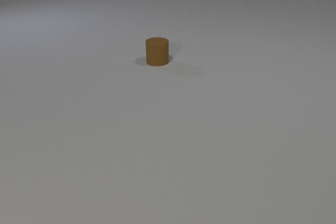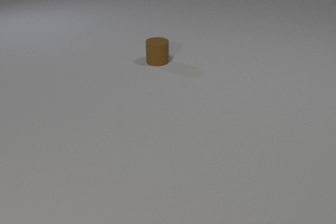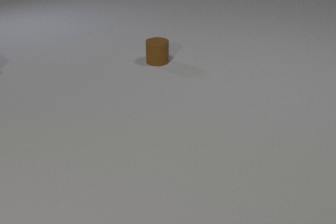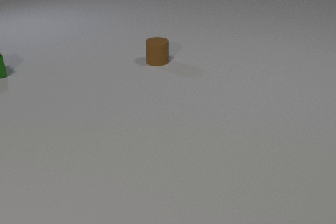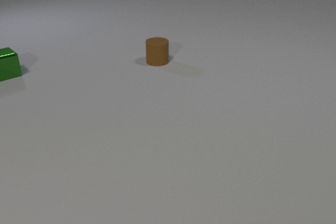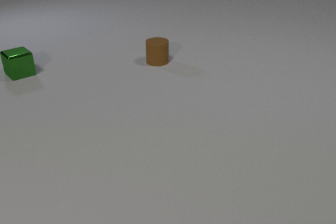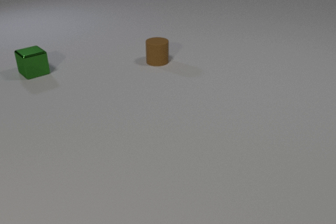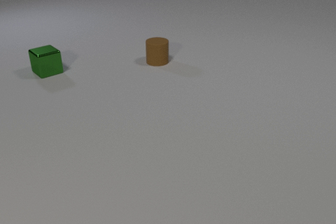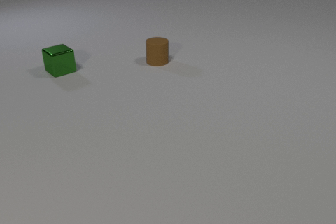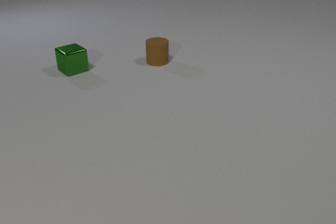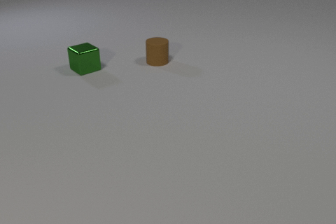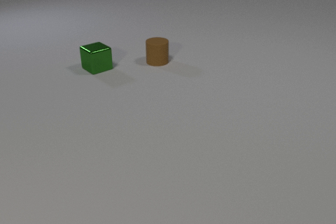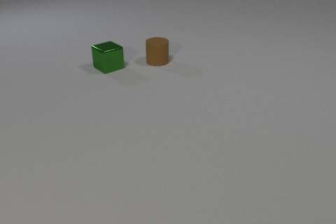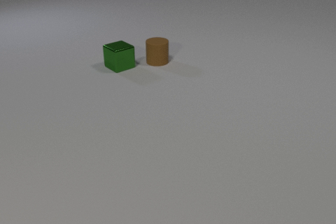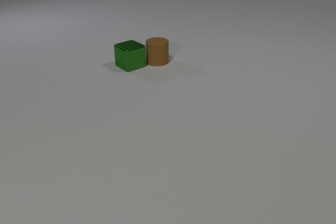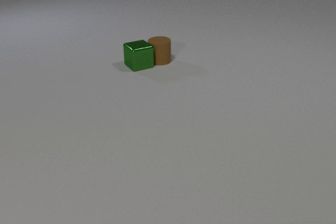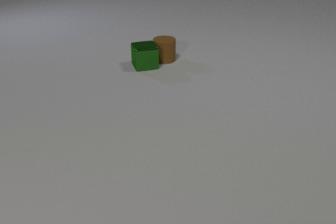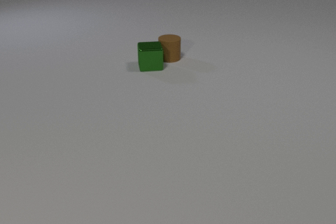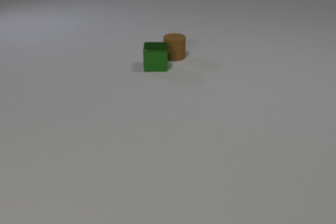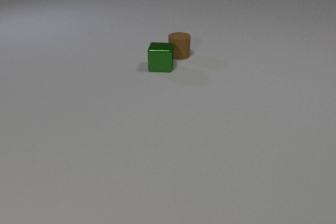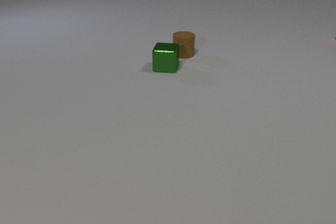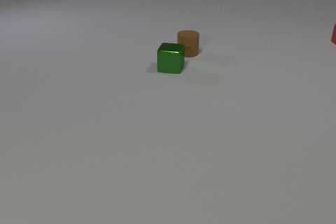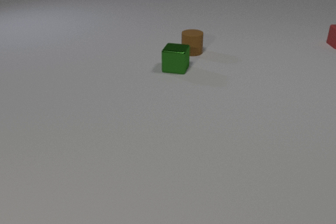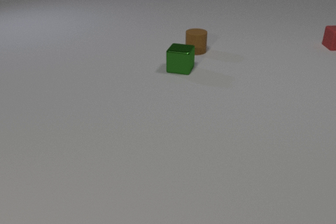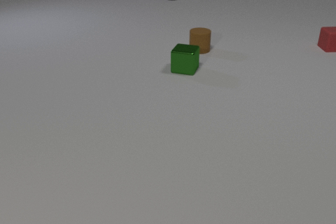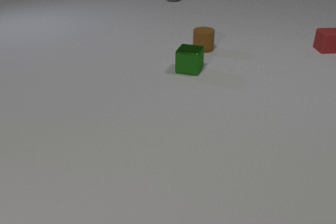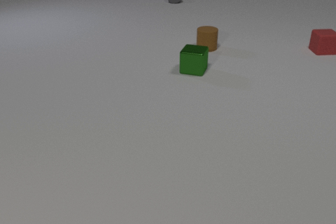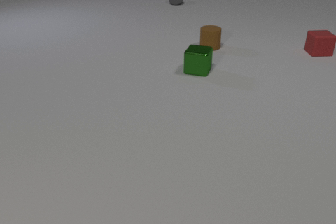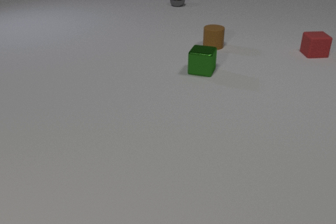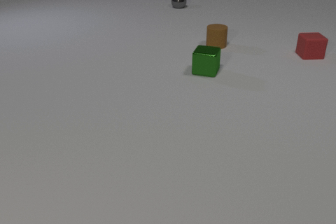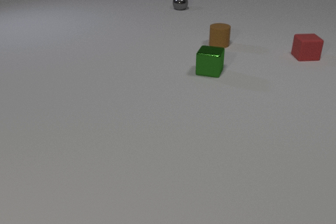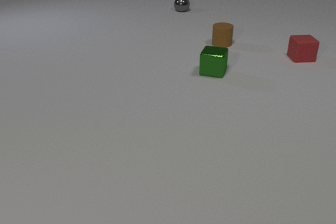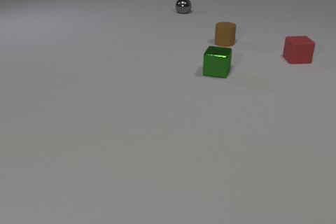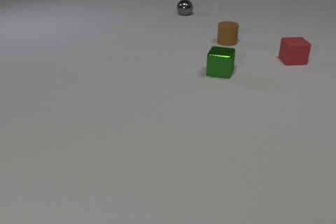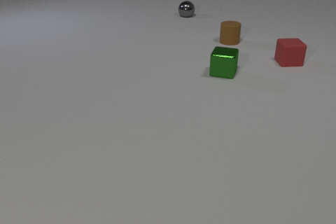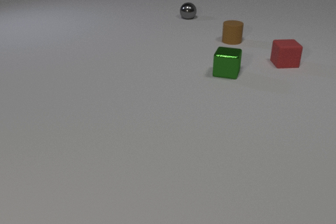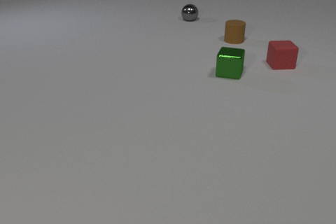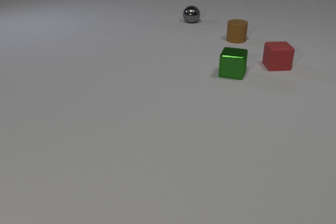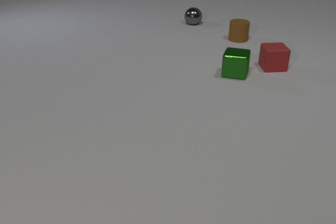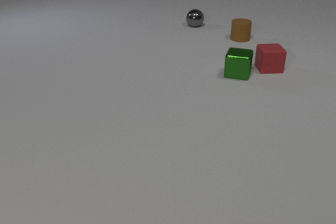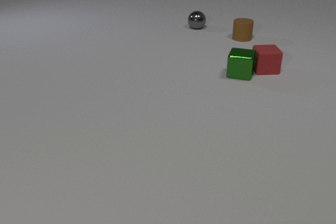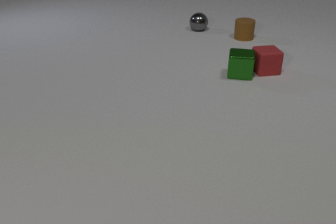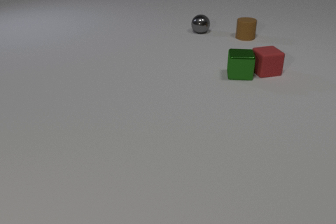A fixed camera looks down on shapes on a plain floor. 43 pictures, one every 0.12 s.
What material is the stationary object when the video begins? rubber.
Are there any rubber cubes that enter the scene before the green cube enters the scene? no.
What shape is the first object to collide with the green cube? cylinder.
0.00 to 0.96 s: The green metal cube comes in at the left edge, slides to the right.
0.96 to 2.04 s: The green metal cube slides to the right, spins clockwise seen from above by about 30 degrees, its near face sliding to the left. The brown rubber cylinder slides to the right and away from the camera. The green metal cube and the brown rubber cylinder collide.
2.04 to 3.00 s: The green metal cube slides to the right, spins clockwise seen from above by about 30 degrees, its near face sliding to the left. The brown rubber cylinder slides to the right and away from the camera. The red rubber cube comes in at the right edge, slides toward the camera and to the left. The gray metal sphere comes in at the top edge, rolls toward the camera.
3.00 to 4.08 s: The green metal cube slides to the right. The brown rubber cylinder slides to the right and away from the camera. The red rubber cube slides toward the camera and to the left. The gray metal sphere rolls toward the camera.
4.08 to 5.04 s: The green metal cube slides to the right. The brown rubber cylinder slides away from the camera and to the right. The red rubber cube slides toward the camera and to the left. The gray metal sphere rolls toward the camera. The green metal cube and the red rubber cube collide.
